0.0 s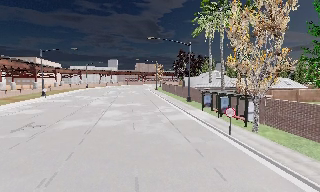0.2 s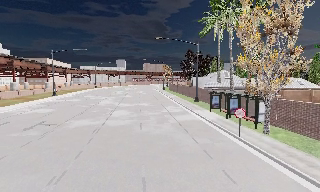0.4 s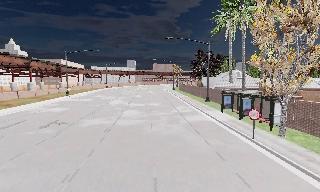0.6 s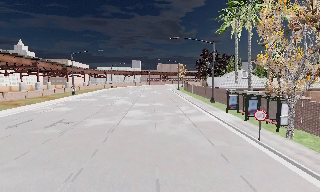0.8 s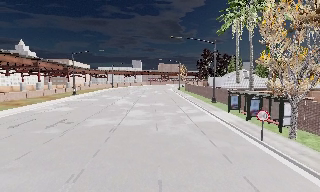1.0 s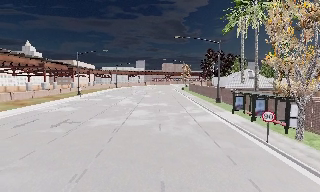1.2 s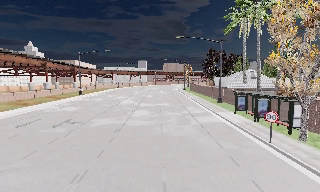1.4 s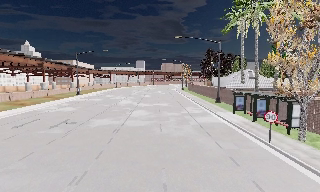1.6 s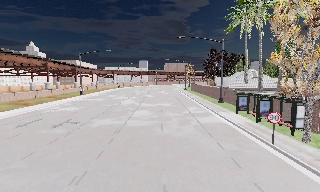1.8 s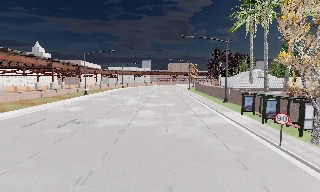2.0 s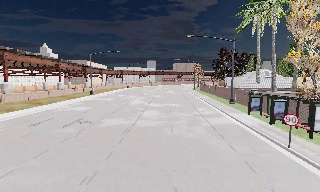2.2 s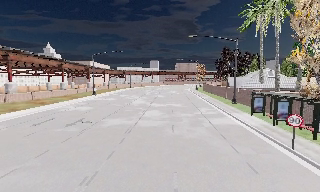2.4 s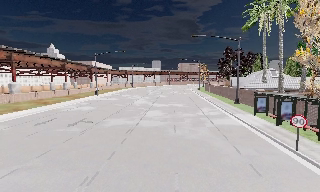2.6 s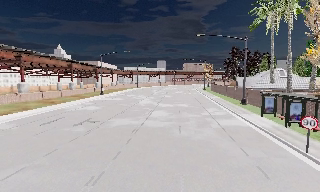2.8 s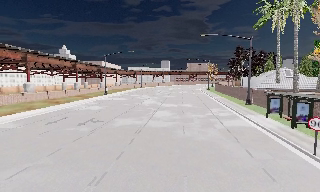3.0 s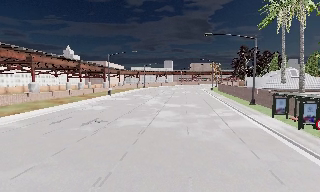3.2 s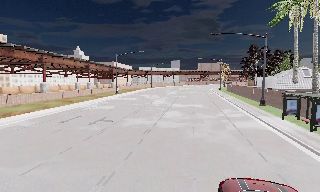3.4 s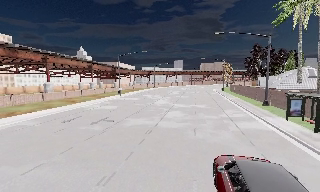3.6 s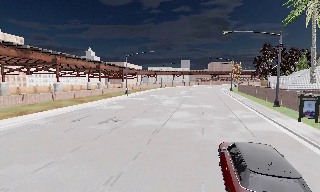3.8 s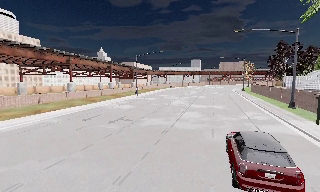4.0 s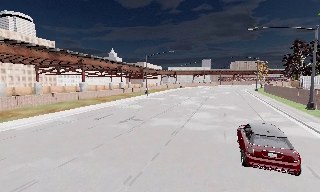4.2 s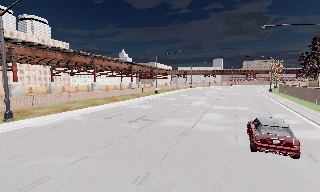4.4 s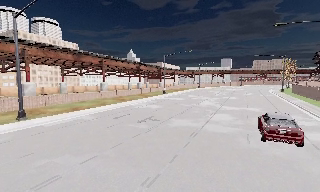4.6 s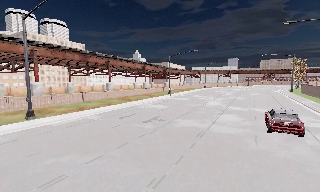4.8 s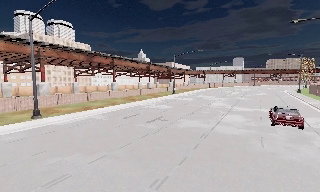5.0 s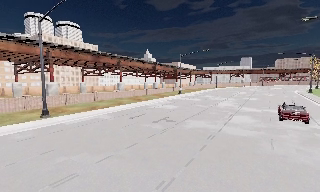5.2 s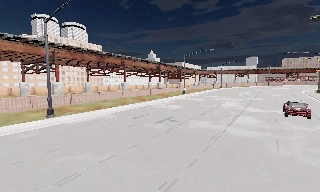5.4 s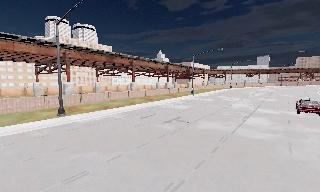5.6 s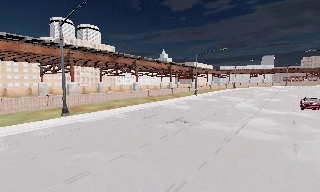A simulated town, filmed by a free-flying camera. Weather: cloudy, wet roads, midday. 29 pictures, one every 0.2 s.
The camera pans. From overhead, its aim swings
counterclockwise.
The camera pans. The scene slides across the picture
to the right.
0.0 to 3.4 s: The camera swings to its left by about 25 degrees, and the scene slides to the right. It travels forward, about 1 m, so what stands in front looms larger.
3.4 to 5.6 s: The scene slides to the right, as the camera pans about 25 degrees to its left. It travels forward, about 1 m, so what stands in front looms larger.
The film runs forward here.
